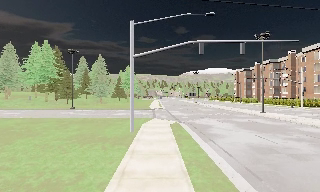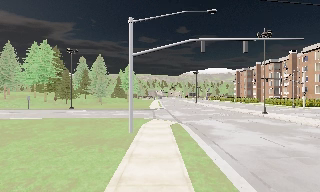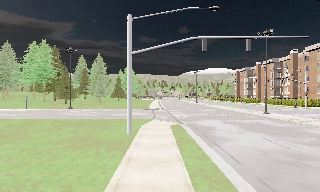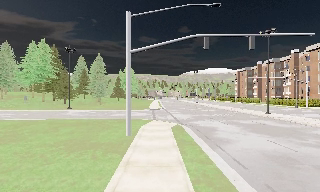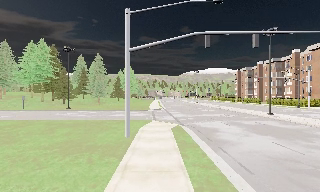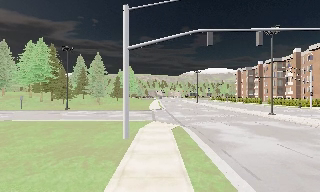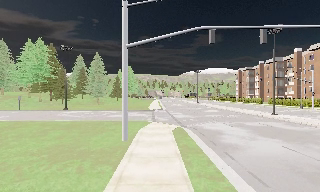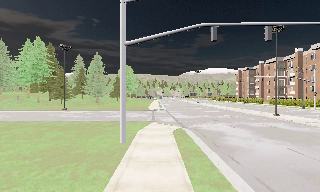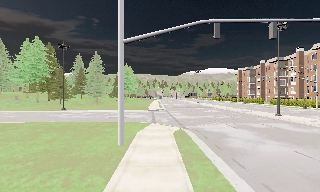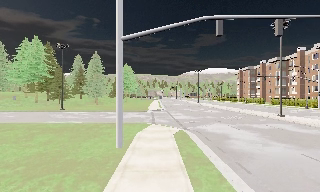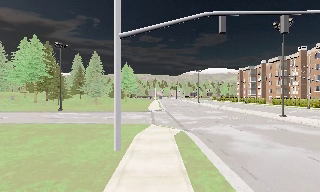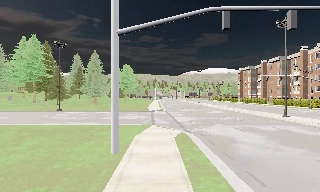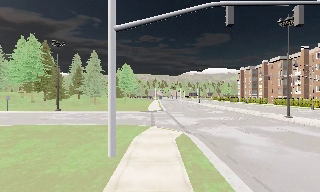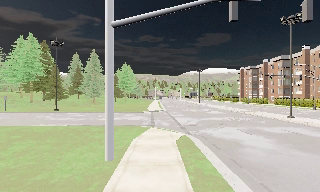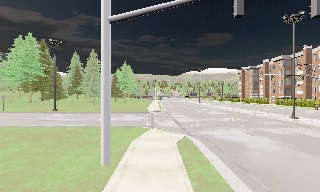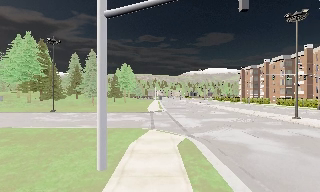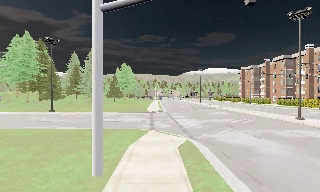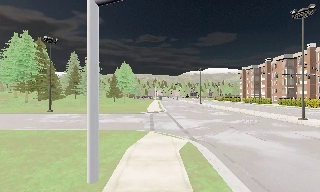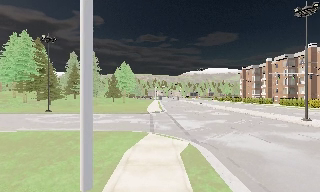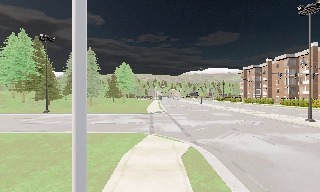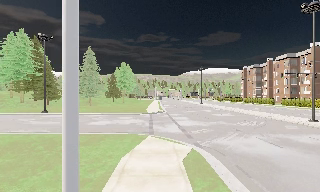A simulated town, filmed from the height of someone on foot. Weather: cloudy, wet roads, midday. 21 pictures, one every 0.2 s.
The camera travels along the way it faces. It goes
forward.
0.0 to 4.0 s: The camera travels forward, about 8 m, so what stands in front looms larger.
The film runs forward here.
